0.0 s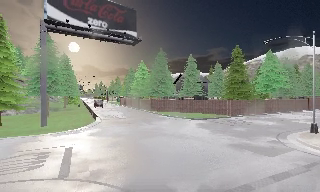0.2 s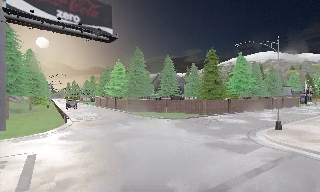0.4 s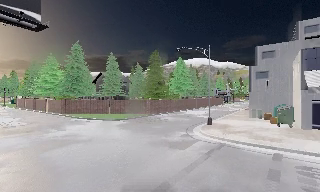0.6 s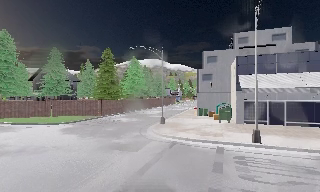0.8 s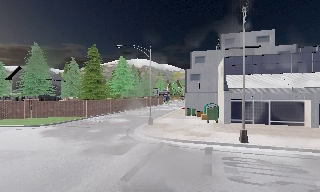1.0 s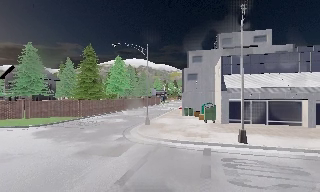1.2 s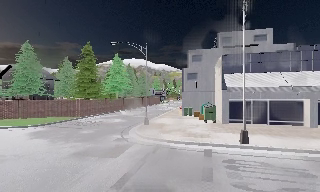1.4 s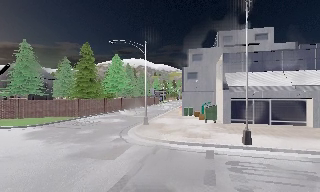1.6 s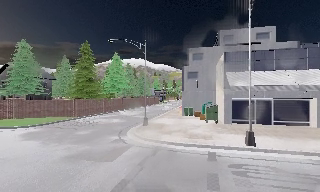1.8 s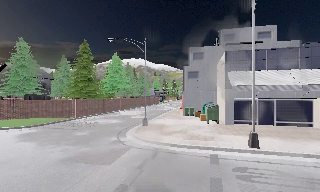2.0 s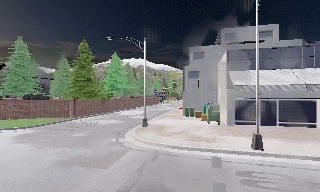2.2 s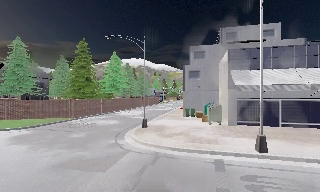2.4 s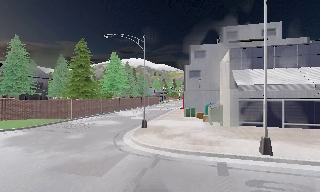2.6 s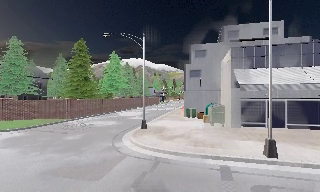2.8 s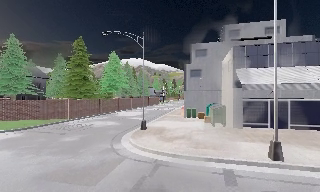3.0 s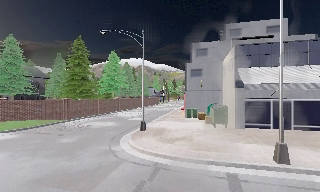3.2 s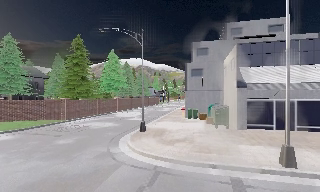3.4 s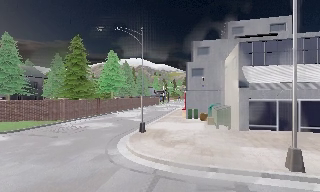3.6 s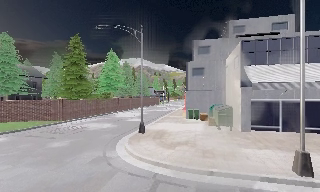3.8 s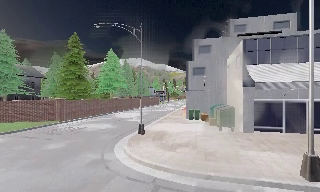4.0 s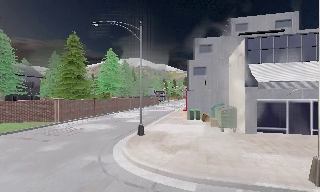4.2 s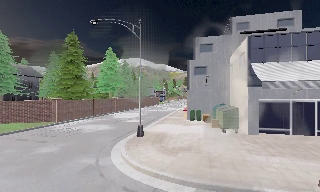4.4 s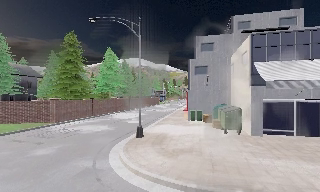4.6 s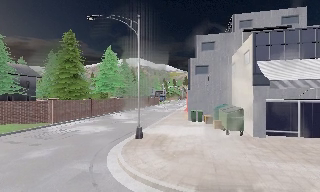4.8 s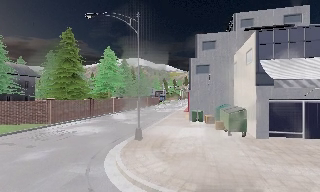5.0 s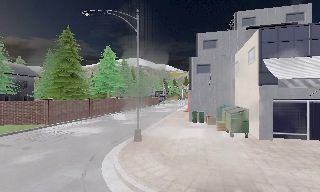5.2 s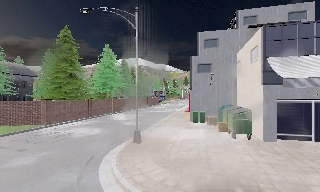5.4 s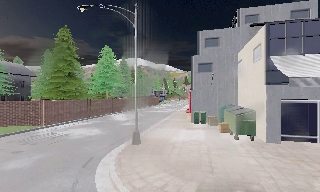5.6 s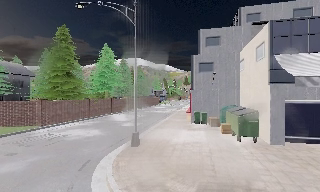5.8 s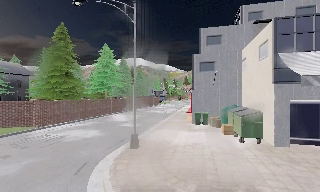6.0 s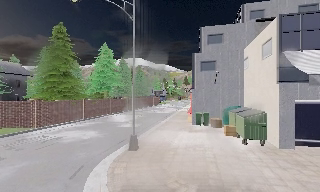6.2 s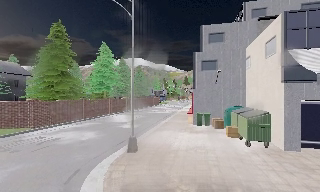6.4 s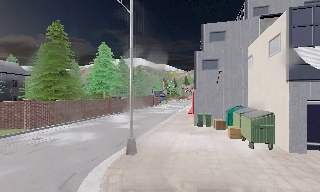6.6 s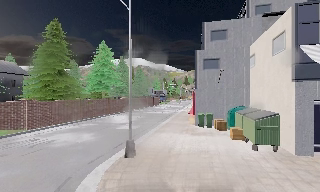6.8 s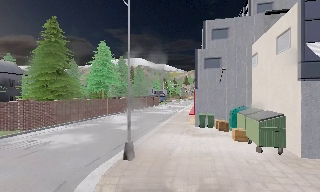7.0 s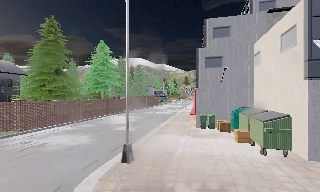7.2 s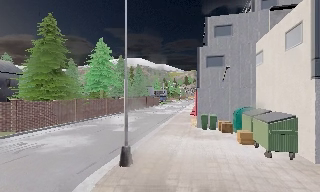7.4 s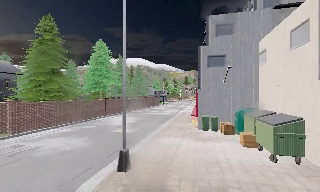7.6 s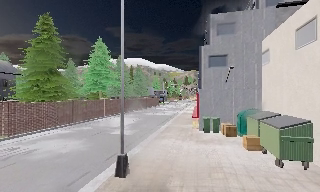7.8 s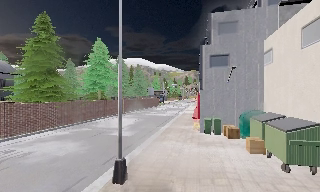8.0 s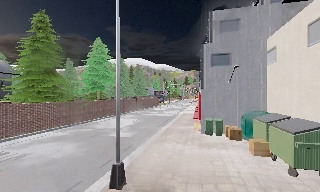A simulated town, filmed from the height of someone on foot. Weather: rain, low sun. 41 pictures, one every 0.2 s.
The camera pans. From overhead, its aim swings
clockwise.
The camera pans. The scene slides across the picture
to the left.
0.0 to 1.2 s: The camera swings to its right by about 50 degrees, and the scene slides to the left. It travels forward, about 1.5 m.
1.2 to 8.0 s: The camera travels forward, about 10 m, so what stands in front looms larger.
The film runs forward here.
